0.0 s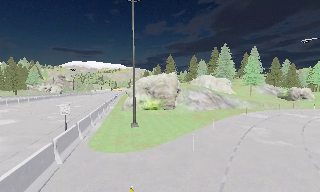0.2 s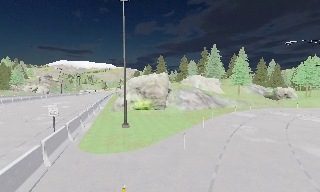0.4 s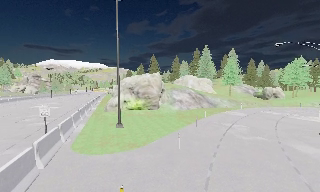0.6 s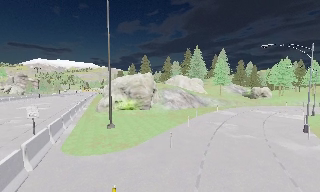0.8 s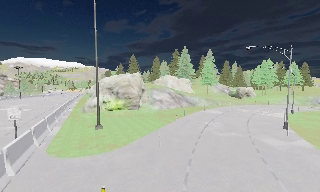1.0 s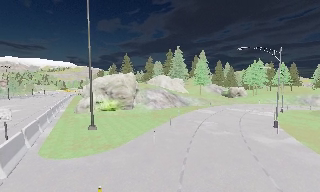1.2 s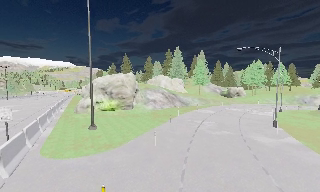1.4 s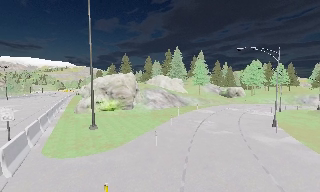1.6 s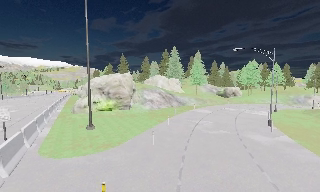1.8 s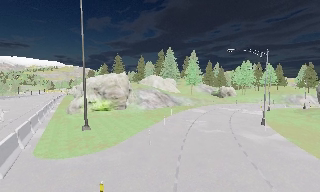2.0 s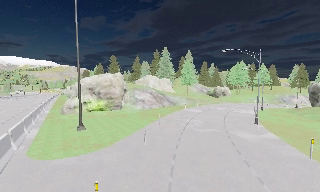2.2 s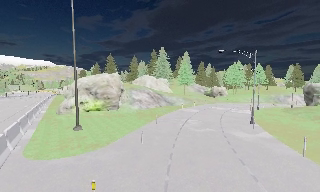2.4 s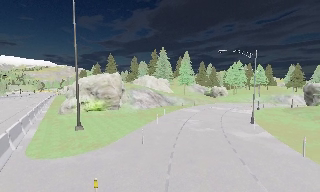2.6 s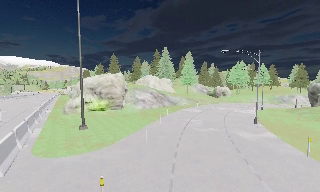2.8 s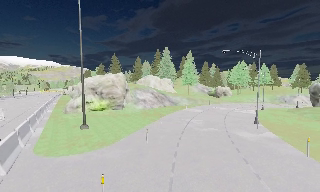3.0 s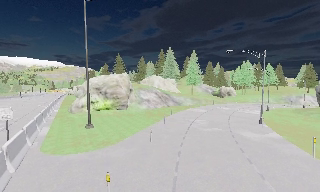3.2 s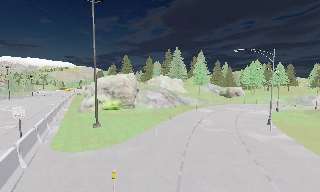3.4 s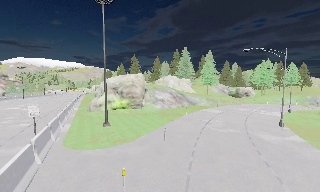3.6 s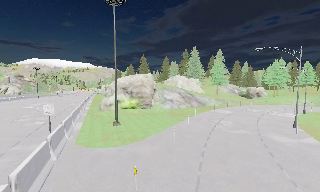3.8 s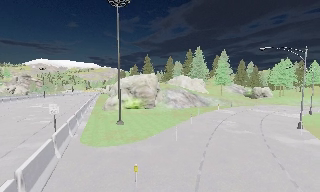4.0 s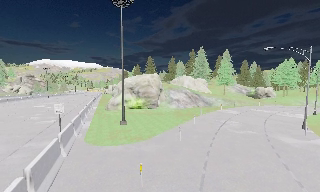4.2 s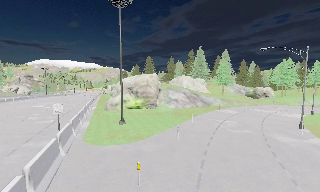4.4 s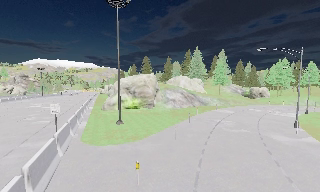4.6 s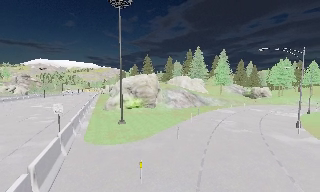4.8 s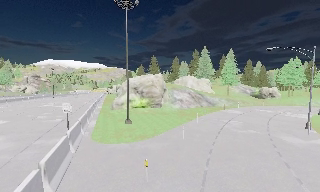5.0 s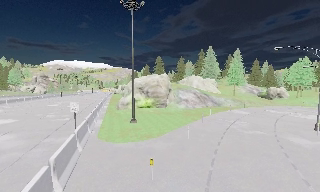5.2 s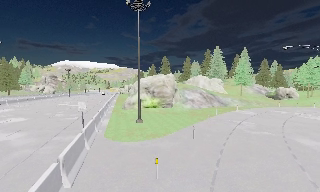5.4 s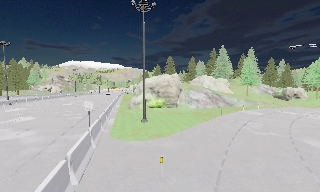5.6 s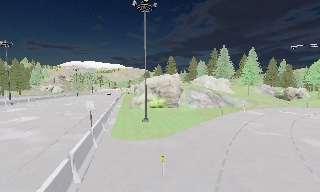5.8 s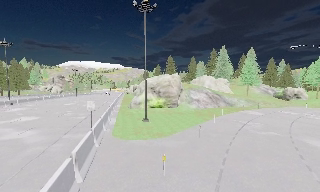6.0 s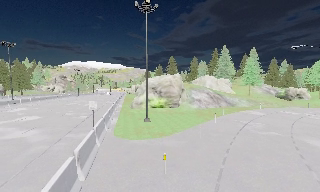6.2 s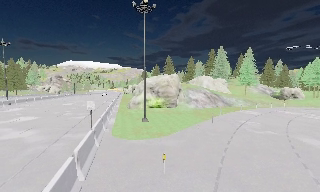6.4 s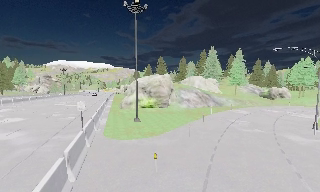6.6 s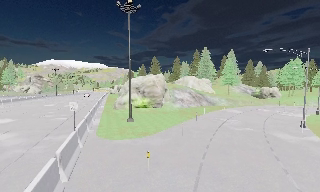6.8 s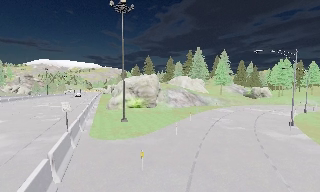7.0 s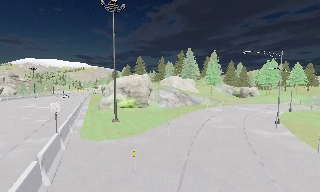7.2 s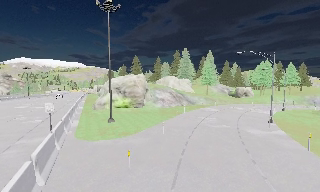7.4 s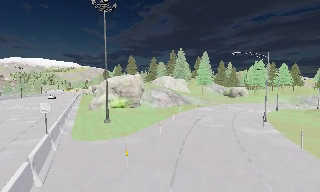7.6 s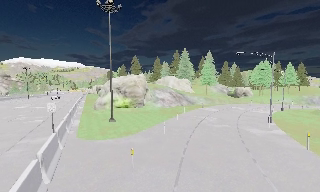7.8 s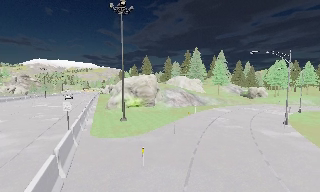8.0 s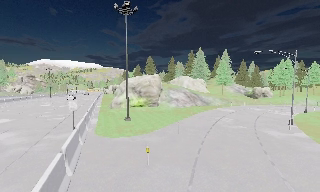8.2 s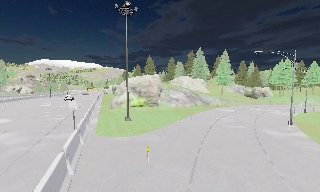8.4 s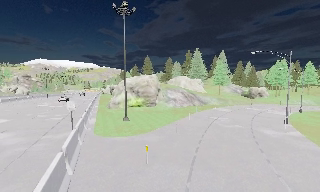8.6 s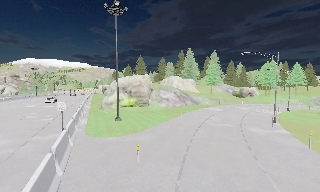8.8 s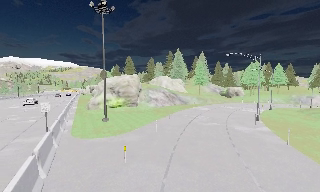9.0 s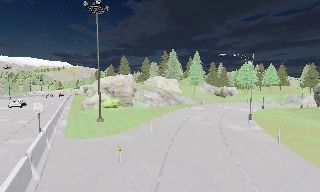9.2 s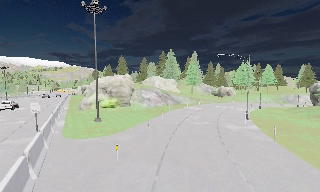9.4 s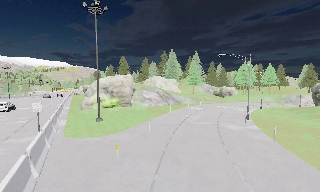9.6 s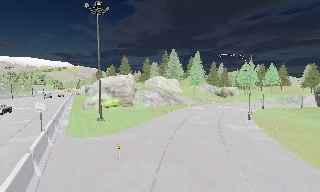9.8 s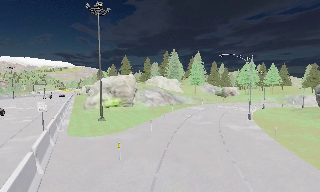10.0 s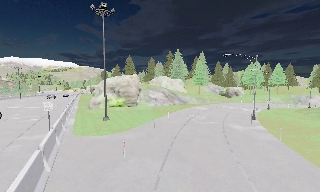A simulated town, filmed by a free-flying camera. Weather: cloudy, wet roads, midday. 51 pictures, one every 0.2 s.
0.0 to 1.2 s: The camera swings to its right by about 15 degrees, and the scene slides to the left.
1.2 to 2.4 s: The camera shifts only a little, or ends up much as it began.
2.4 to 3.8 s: The camera swings to its left by about 10 degrees, and the scene slides to the right. It travels backward, about 0.5 m, so what stands in front gets smaller.
3.8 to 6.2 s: The camera travels backward, about 1 m, so what stands in front gets smaller.
6.2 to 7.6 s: The scene slides to the left, as the camera pans about 10 degrees to its right. It travels backward, about 0.5 m, so what stands in front gets smaller.
7.6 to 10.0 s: The camera travels backward, about 1 m, so what stands in front gets smaller.
The film runs backward here.
